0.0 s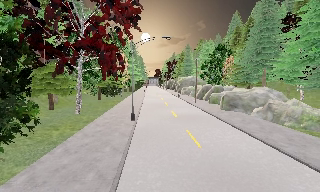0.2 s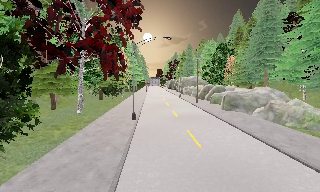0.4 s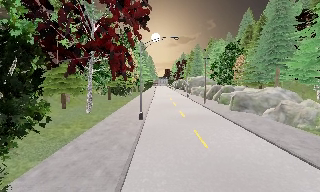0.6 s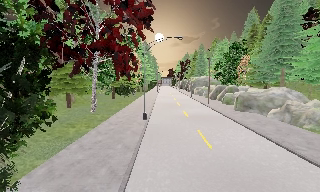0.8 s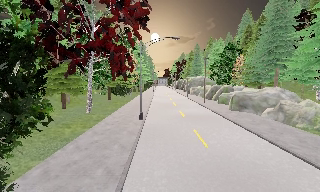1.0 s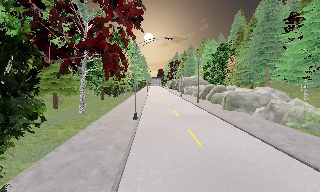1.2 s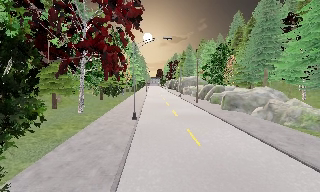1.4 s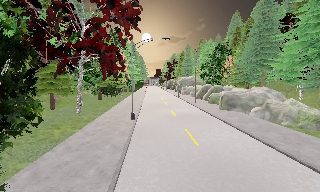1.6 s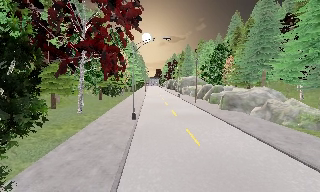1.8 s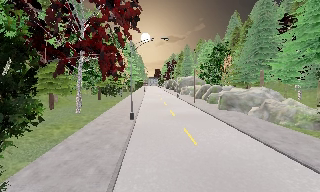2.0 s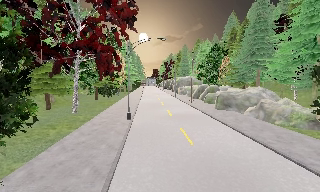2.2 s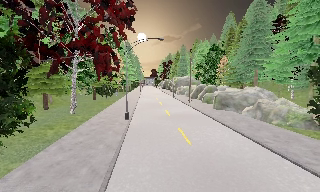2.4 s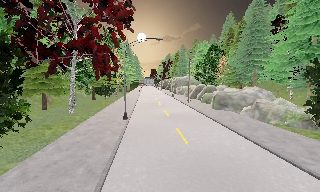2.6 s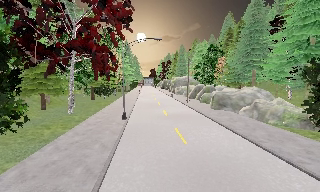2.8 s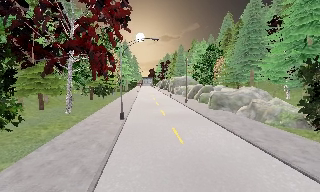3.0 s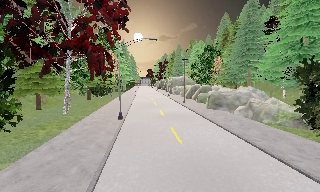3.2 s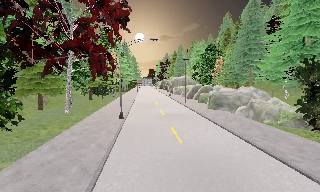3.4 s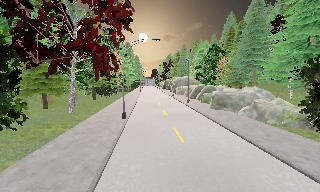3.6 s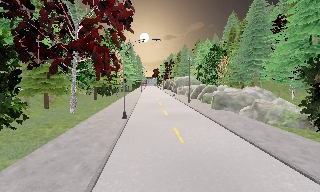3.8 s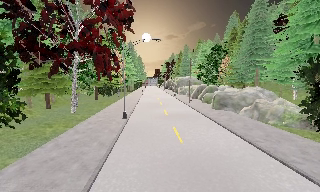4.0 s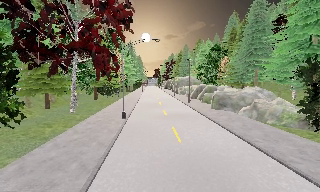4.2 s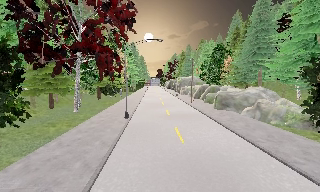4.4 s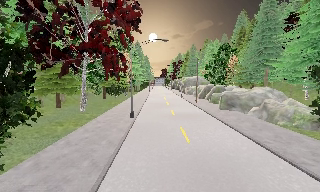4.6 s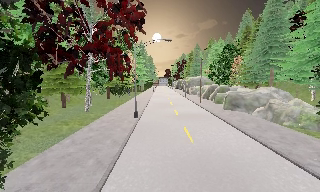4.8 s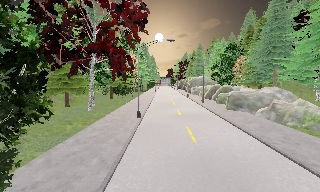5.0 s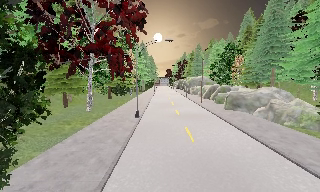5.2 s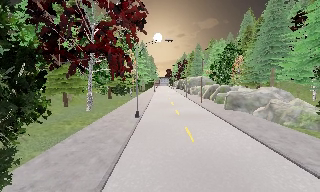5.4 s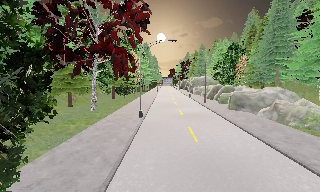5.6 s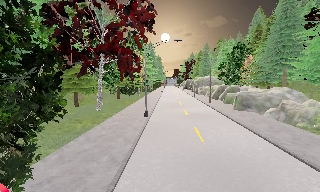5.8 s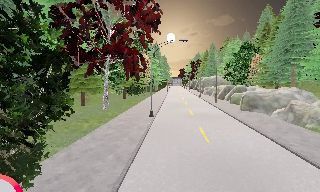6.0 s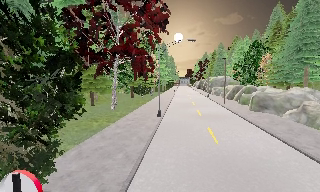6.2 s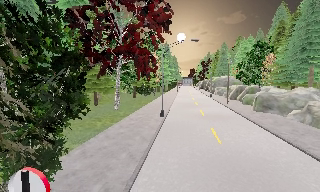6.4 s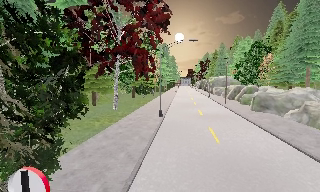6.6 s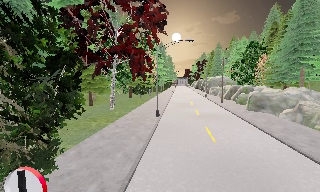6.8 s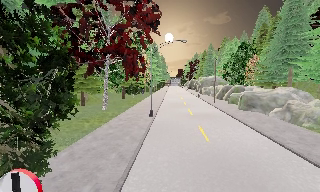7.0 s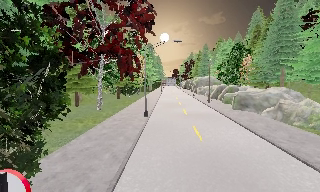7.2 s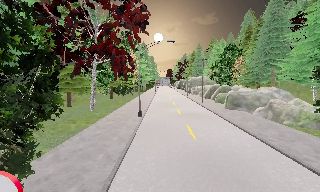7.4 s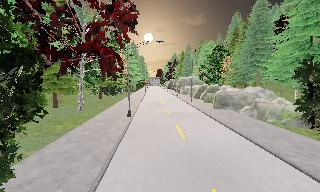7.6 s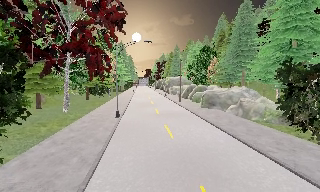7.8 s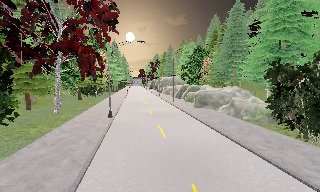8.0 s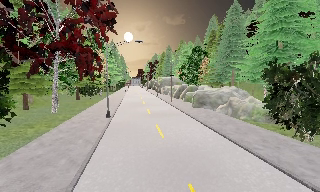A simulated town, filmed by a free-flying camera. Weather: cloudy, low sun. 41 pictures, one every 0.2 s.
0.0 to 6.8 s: The camera travels backward and to its right, about 1.5 m, so what stands in front gets smaller.
6.8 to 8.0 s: The camera pans to its right, which is clockwise from overhead, by about 15 degrees.
The film runs forward here.
